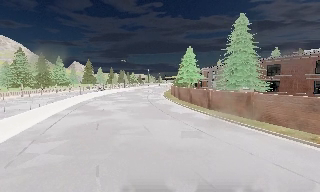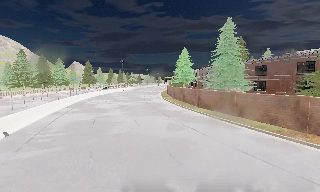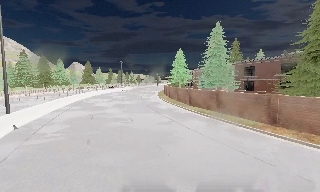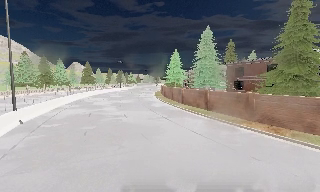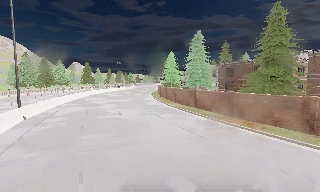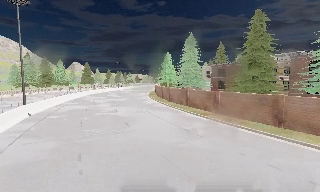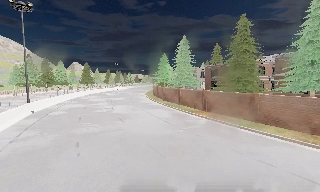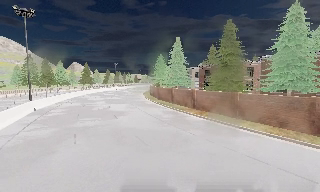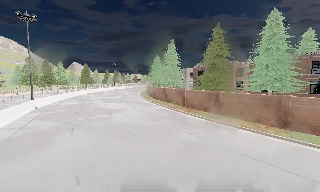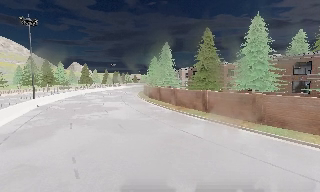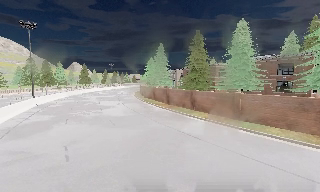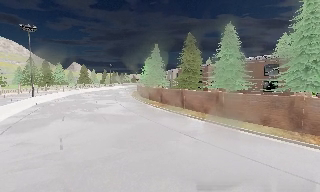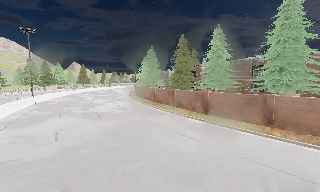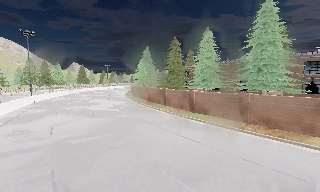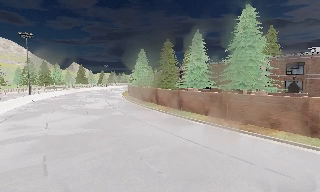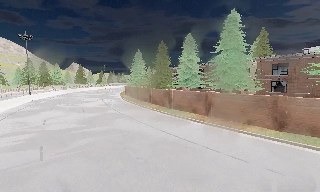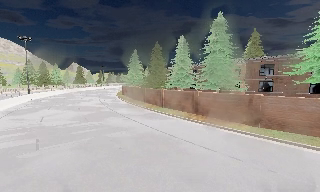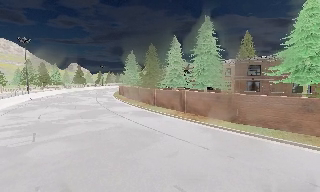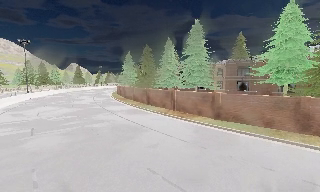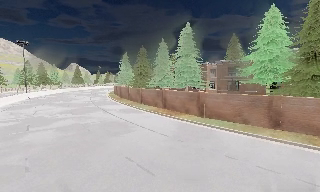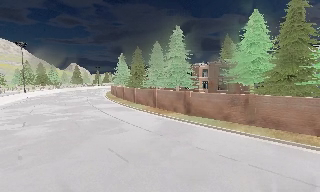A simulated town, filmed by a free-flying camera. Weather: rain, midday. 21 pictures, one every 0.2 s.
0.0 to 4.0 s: The camera travels backward and to its right, about 35 m, so what stands in front gets smaller.
The film runs backward here.
